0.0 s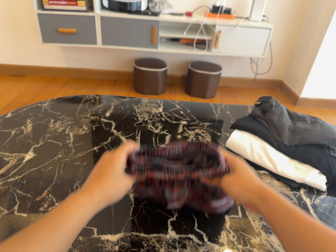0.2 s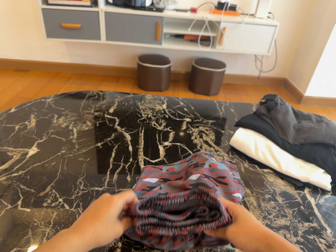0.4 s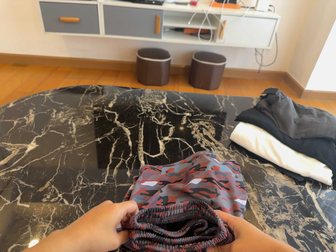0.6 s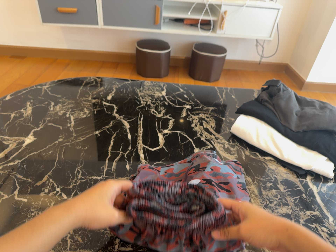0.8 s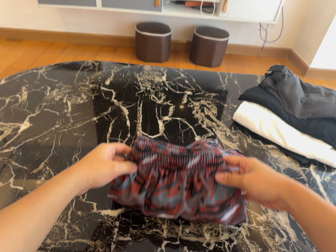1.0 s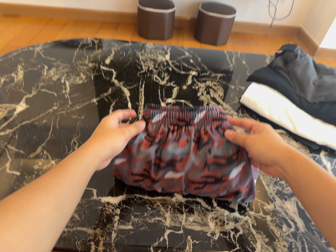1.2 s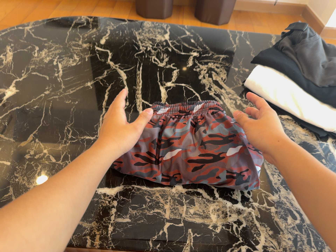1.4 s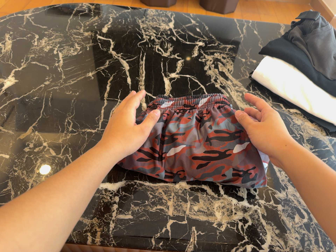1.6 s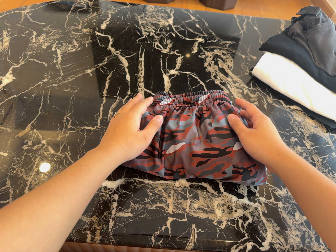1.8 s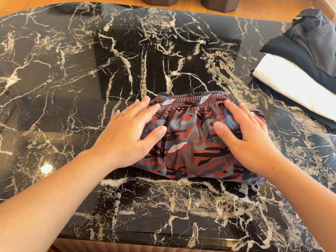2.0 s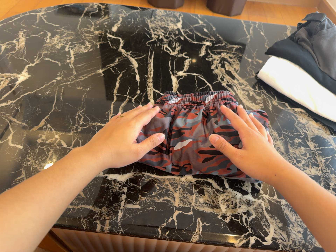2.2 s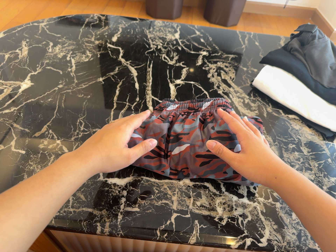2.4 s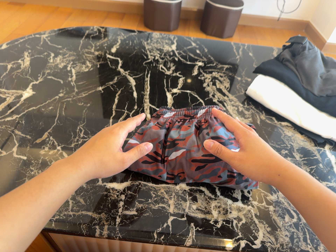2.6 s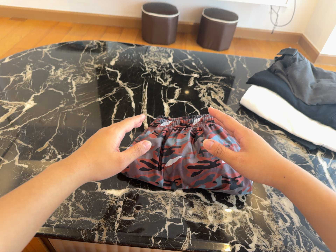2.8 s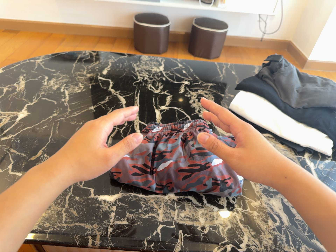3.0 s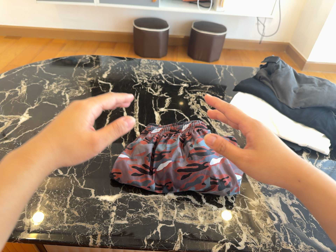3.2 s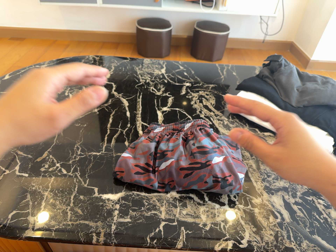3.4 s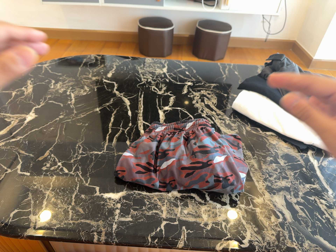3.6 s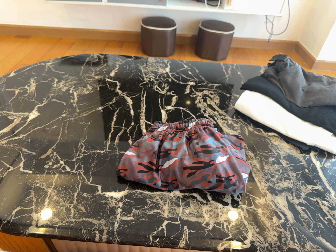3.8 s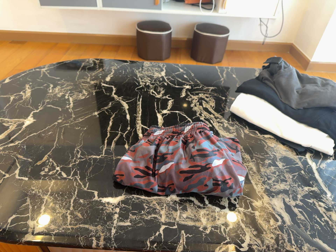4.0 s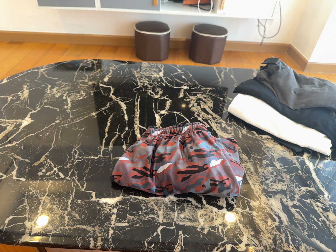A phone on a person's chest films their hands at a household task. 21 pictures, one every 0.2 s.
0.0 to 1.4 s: The camera travels forward, about 12 cm, so what stands in front looms larger. Its aim tips toward the bottom of its view by about 20 degrees, and the scene shifts upward.
1.4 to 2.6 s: The camera travels backward, about 8 cm, so what stands in front gets smaller.
2.6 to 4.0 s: The camera shifts only a little, or ends up much as it began.
The film runs forward here.
